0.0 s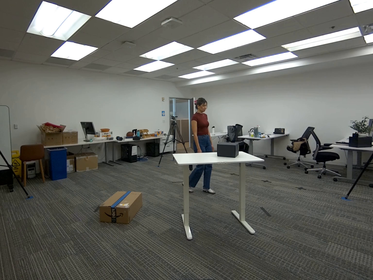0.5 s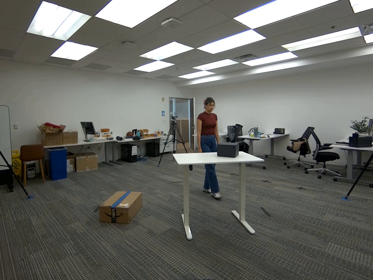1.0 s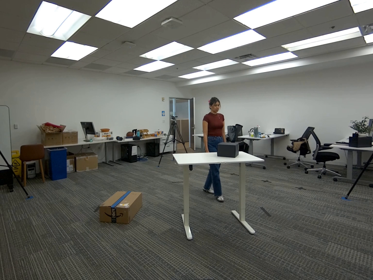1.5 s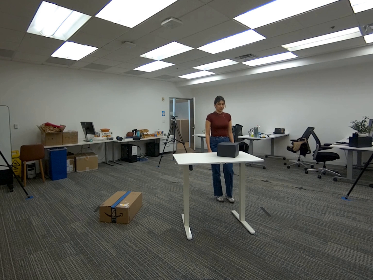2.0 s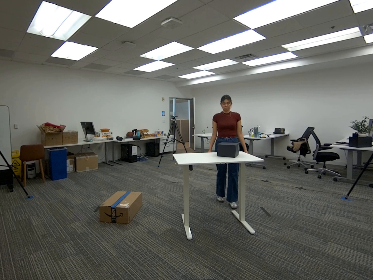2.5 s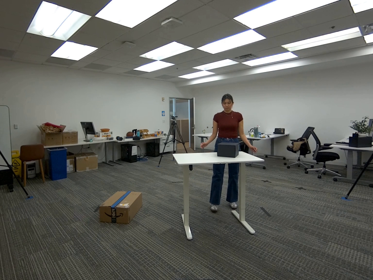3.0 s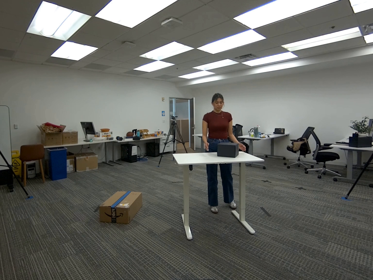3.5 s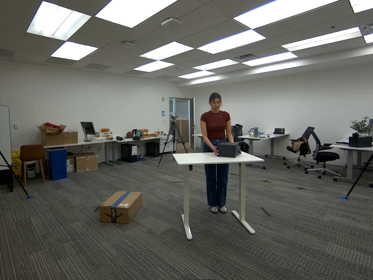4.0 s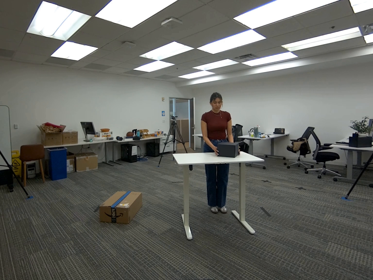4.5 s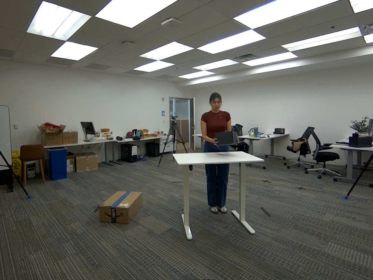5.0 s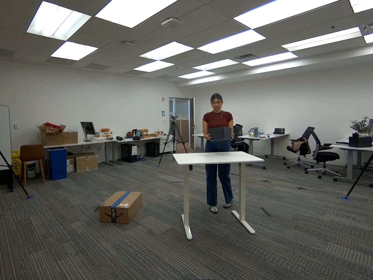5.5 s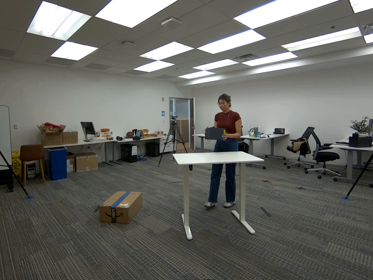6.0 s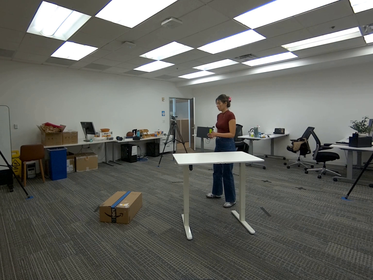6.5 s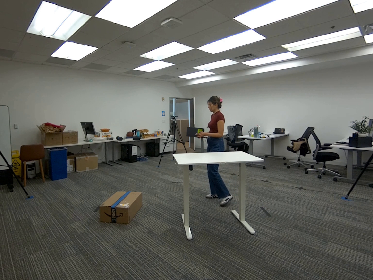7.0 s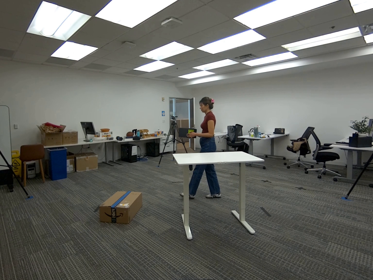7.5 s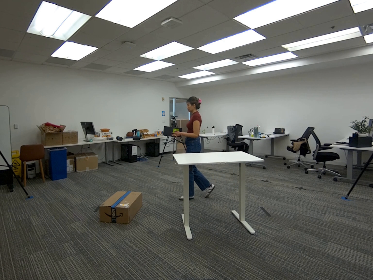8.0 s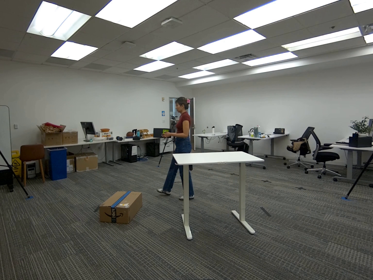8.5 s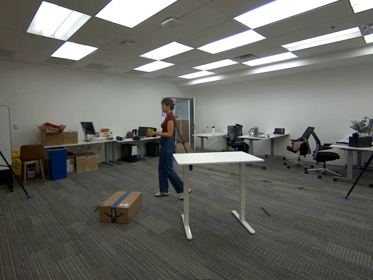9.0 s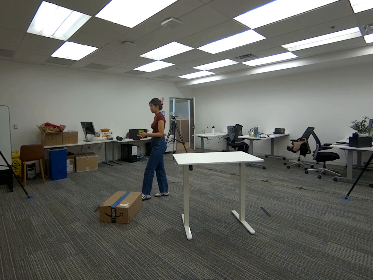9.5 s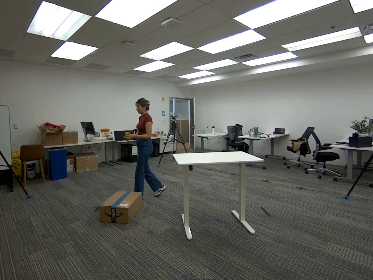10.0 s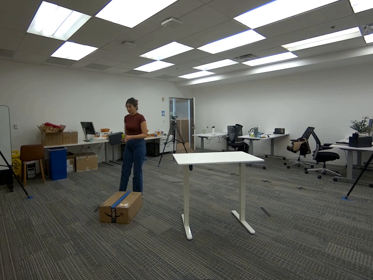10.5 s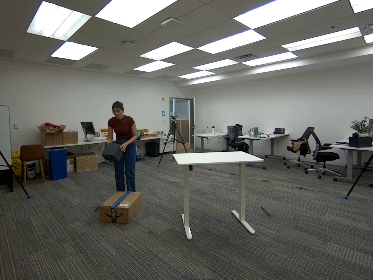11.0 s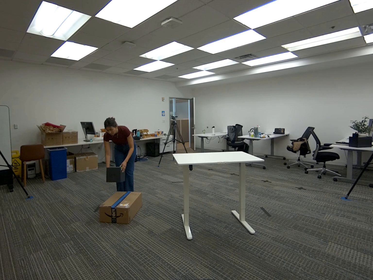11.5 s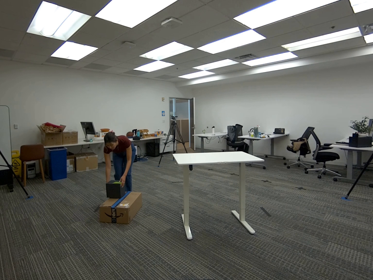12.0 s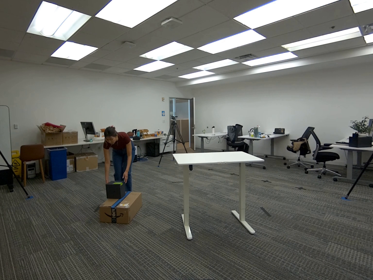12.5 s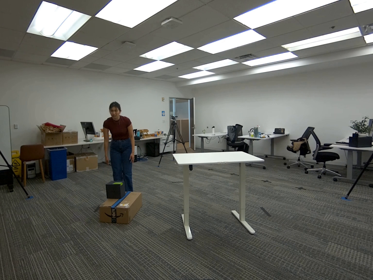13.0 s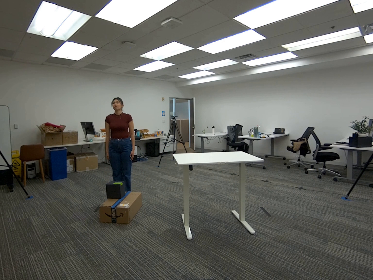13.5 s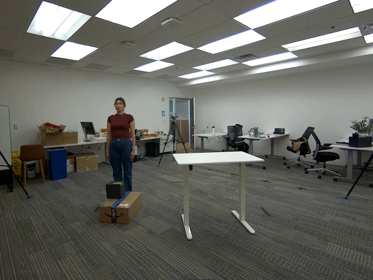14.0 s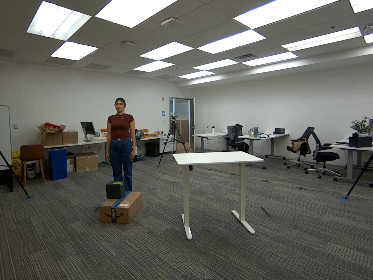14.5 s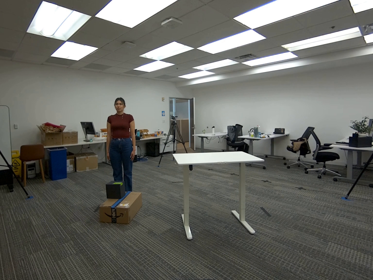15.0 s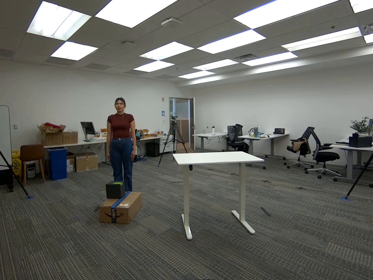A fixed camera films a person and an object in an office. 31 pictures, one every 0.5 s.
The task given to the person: Walk to the black square box from the white desk, grab the black square box with both hands, and place the black square box on top of the big brown cardboard box.
